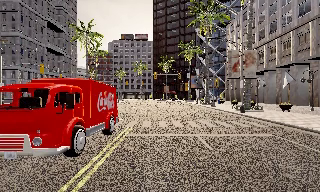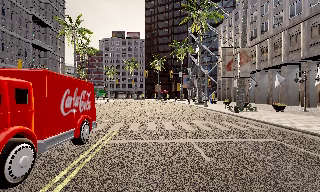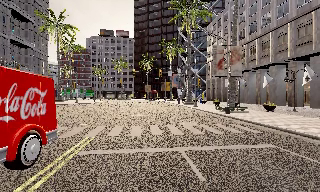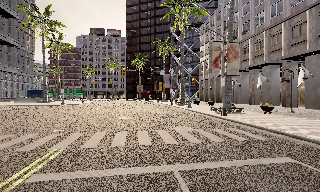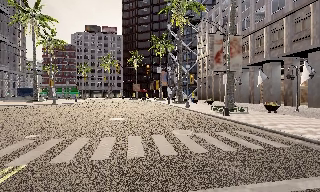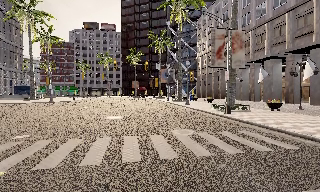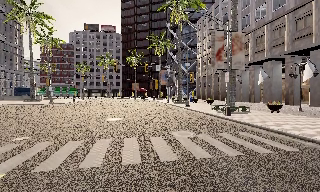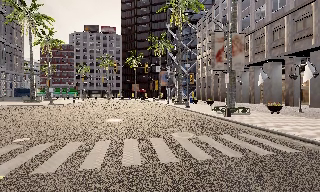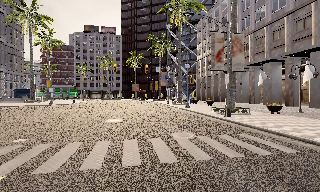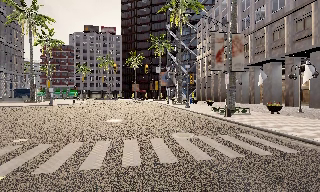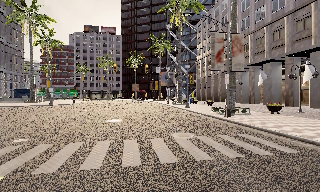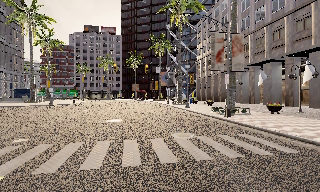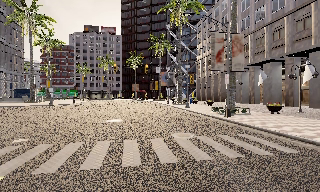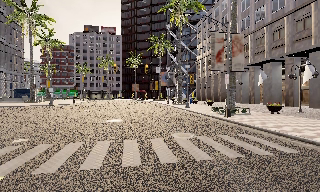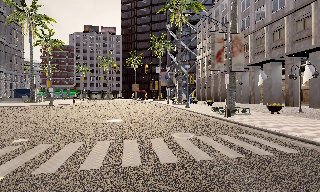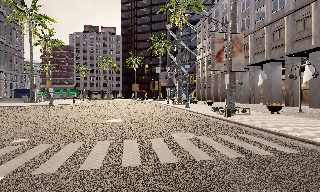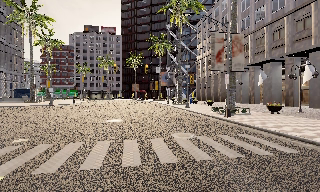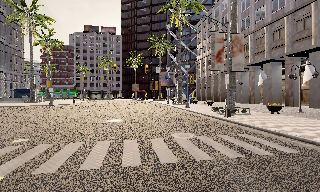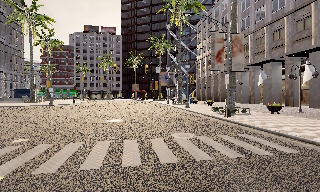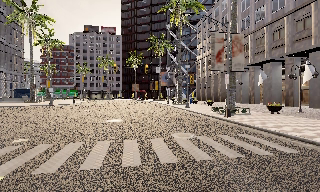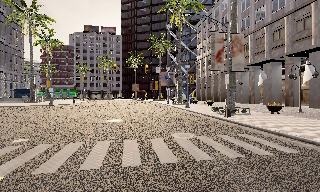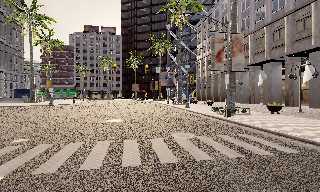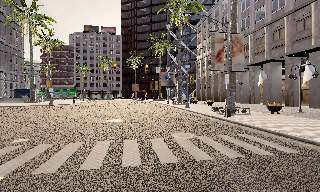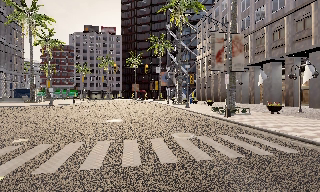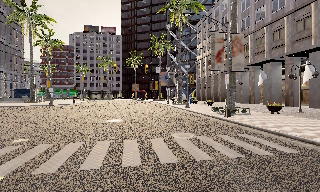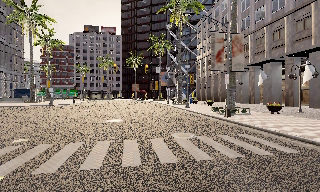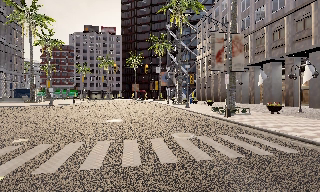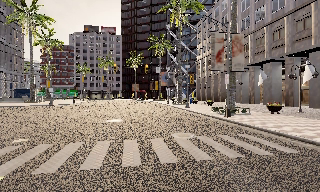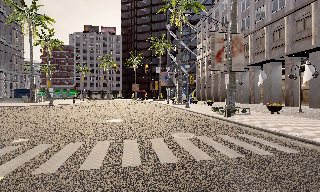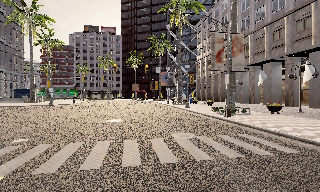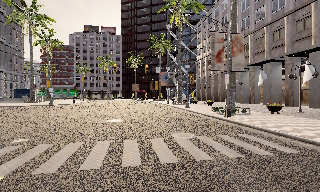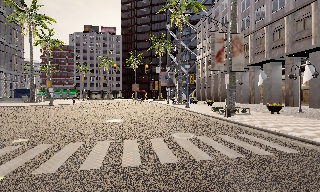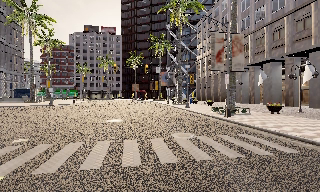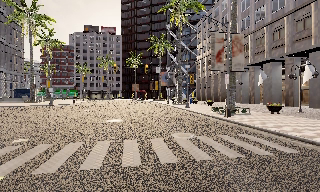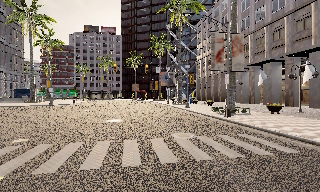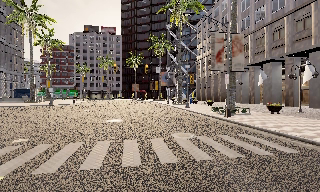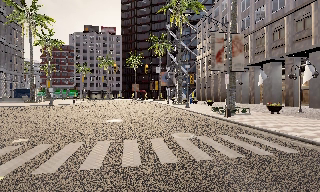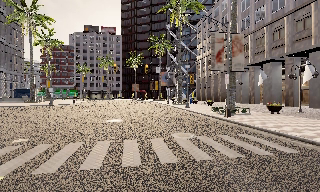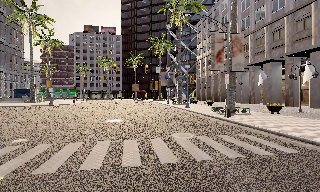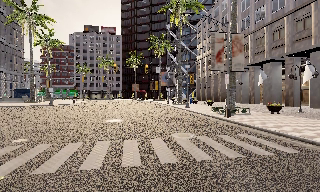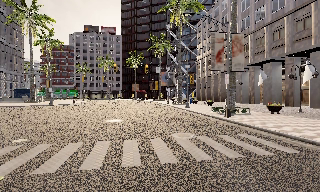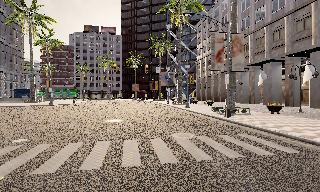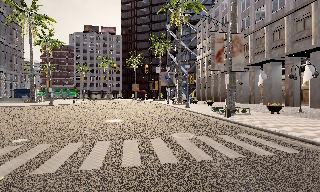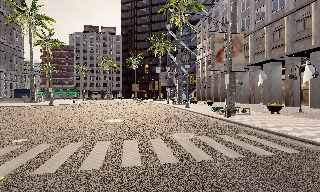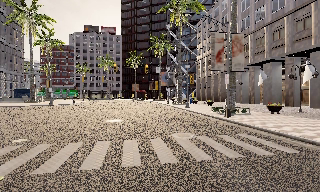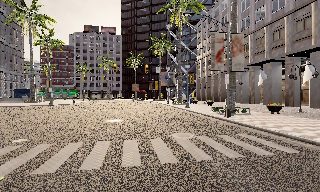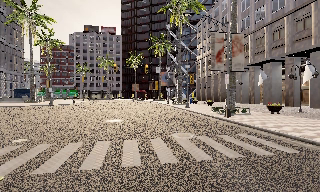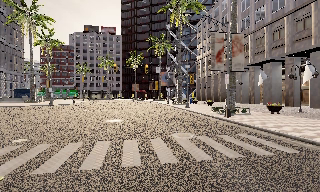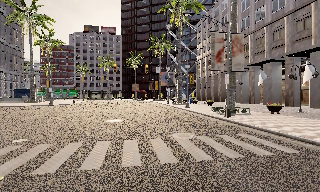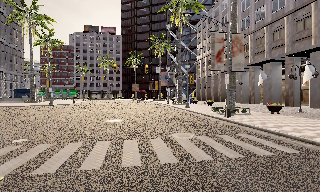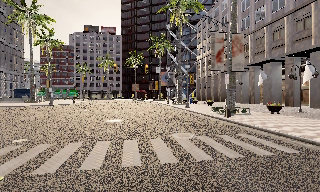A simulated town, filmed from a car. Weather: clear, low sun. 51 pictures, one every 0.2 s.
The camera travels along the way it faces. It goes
forward.
0.0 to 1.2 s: The camera swings to its right by about 10 degrees, and the scene slides to the left. It travels forward, about 5 m, so what stands in front looms larger. It loses speed.
1.2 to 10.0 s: The camera keeps its place and its aim.
The film runs forward here.
